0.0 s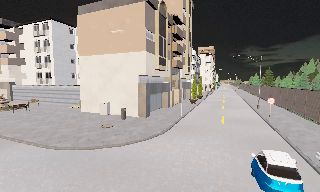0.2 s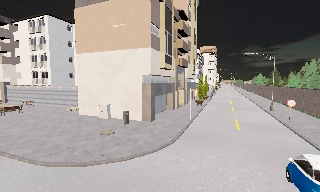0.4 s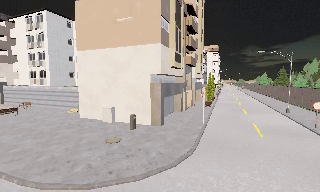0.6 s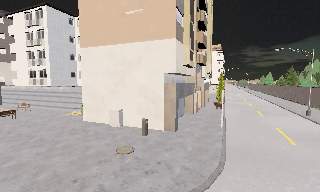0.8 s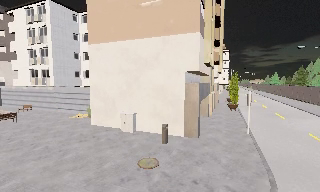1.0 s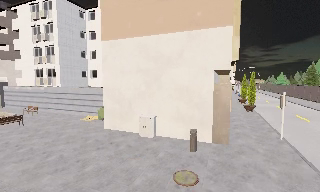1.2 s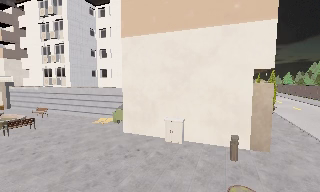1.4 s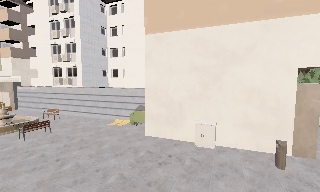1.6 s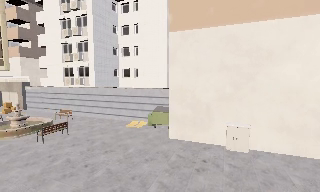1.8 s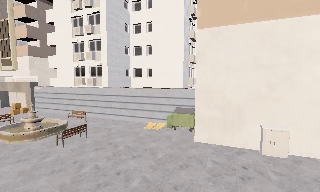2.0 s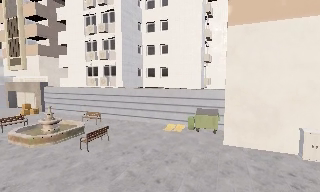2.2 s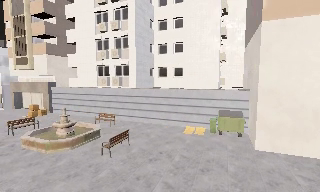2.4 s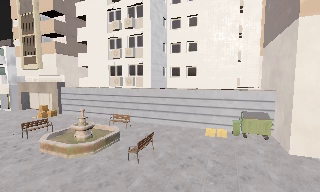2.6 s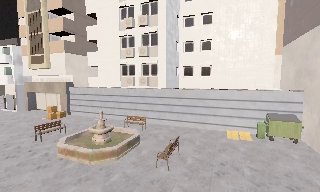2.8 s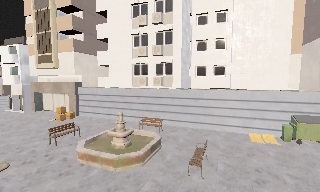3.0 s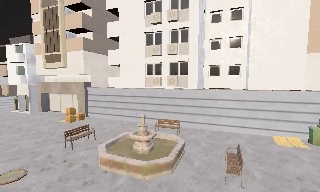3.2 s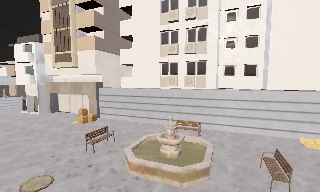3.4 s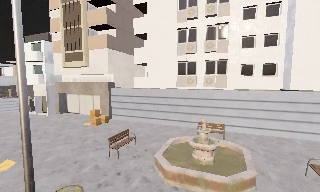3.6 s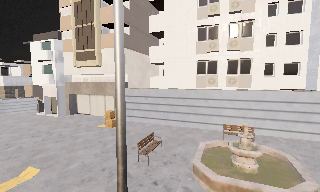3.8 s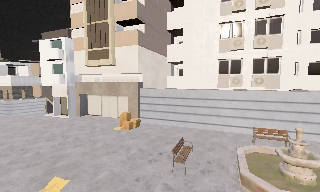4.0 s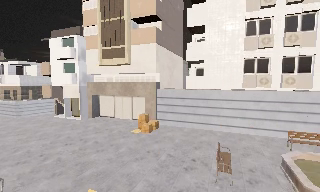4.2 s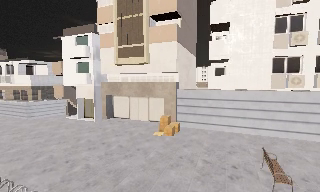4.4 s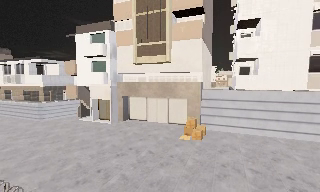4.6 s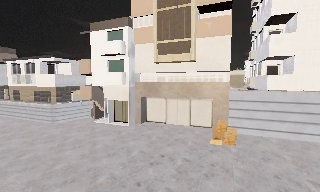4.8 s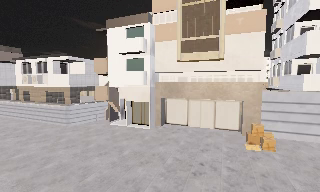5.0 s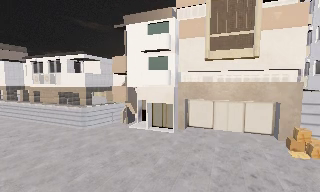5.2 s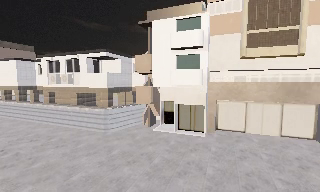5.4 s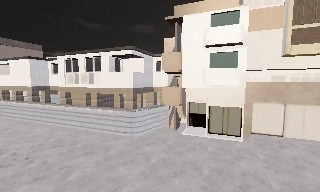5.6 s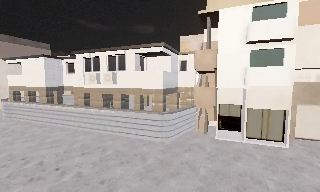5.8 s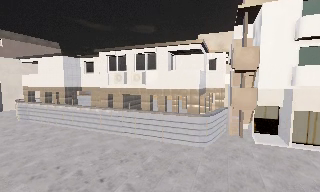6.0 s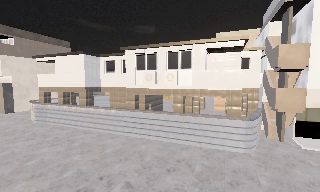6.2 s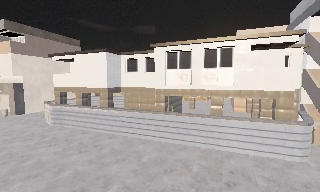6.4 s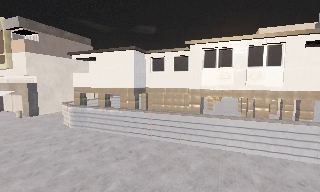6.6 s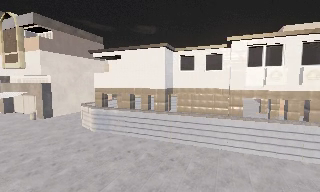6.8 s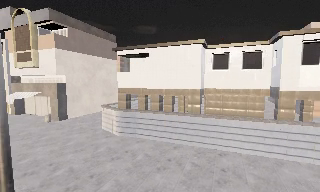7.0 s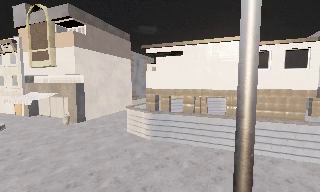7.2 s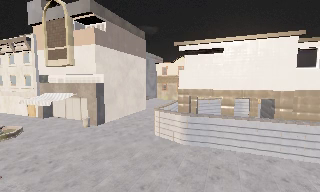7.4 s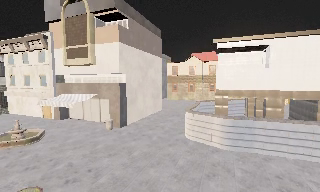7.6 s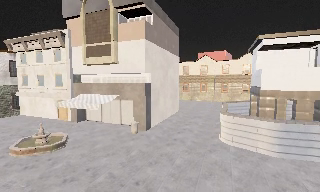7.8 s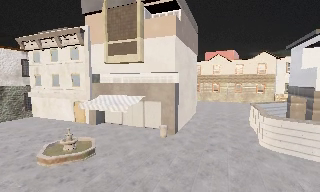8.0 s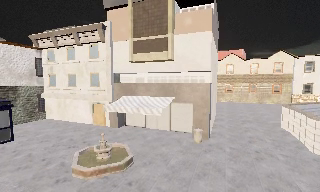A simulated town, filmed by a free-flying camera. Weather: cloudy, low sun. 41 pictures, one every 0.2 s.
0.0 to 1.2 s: The camera travels forward and to its left, about 11 m, so what stands in front looms larger.
1.2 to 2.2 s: The camera travels to its left, about 9 m, so close, fixed things drift to the right.
2.2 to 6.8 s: The camera travels to its left and forward, about 45 m, so close, fixed things drift to the right.
6.8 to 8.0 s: The camera travels to its left, about 14 m, so close, fixed things drift to the right.
The film runs forward here.
